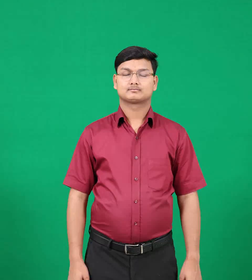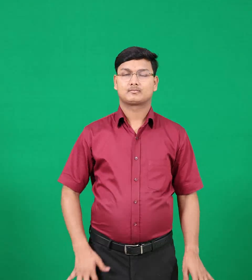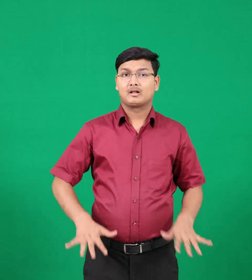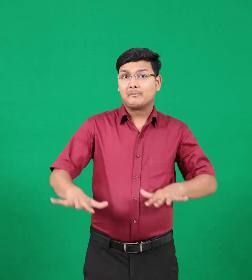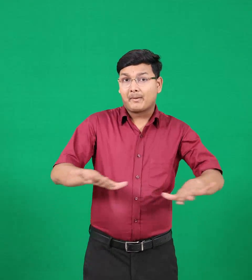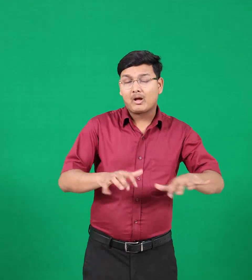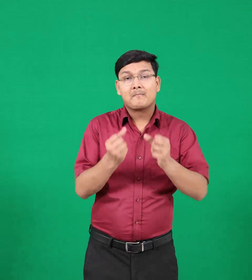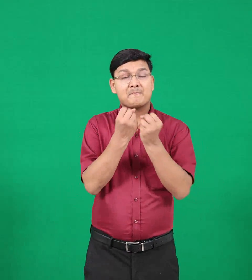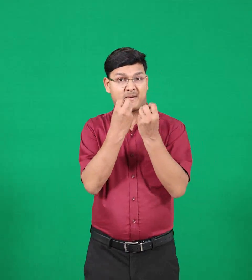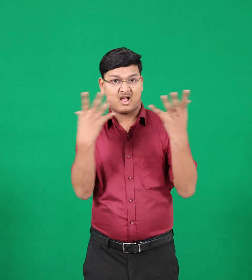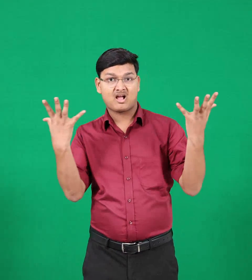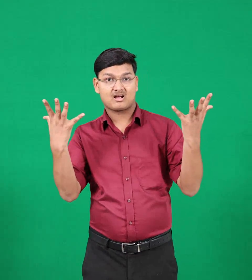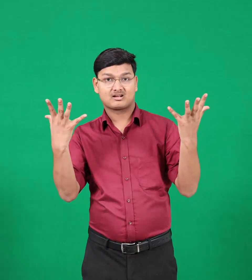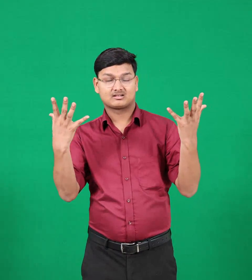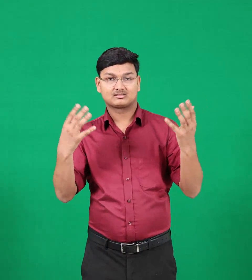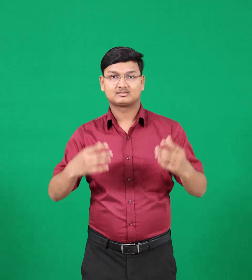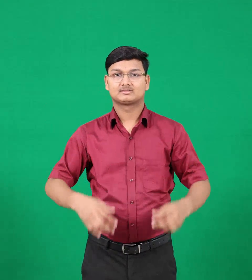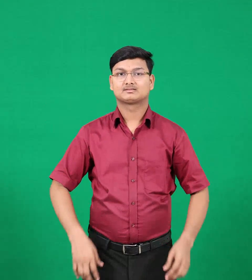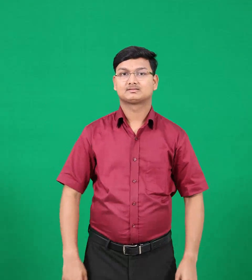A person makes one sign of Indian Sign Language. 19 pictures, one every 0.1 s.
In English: earthquakes
